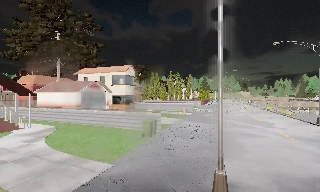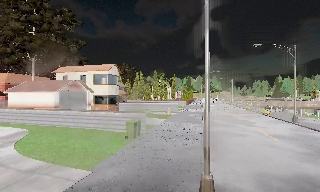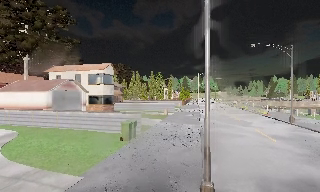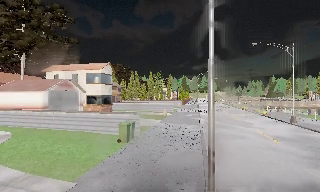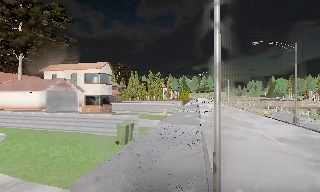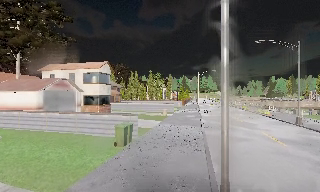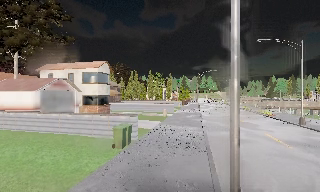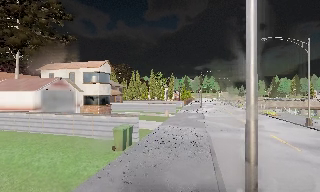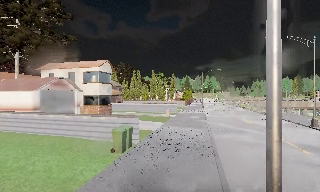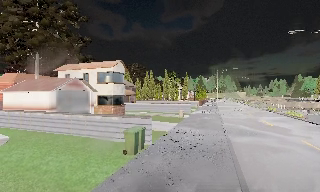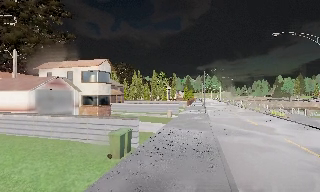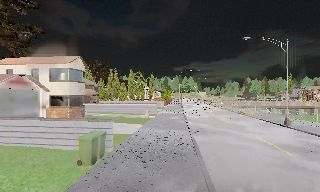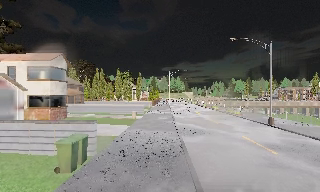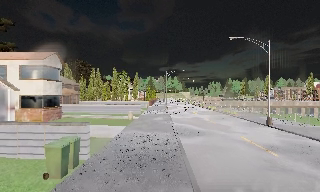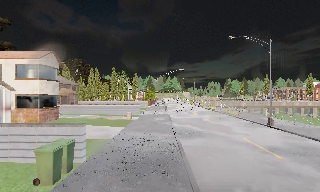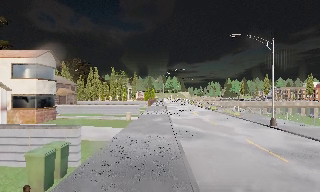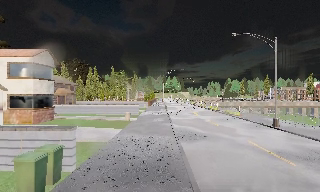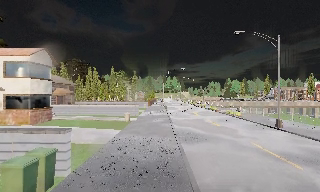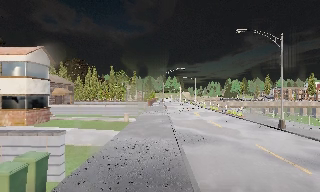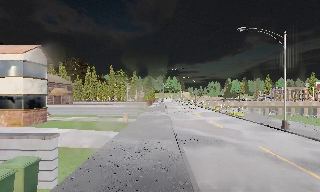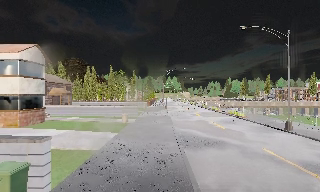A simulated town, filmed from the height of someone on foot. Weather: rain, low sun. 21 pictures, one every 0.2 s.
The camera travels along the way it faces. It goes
forward.
0.0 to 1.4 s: The camera travels forward, about 2.5 m, so what stands in front looms larger.
1.4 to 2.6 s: The camera pans to its right, which is clockwise from overhead, by about 15 degrees. It travels forward, about 2 m, so what stands in front looms larger.
2.6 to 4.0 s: The camera travels forward, about 2.5 m, so what stands in front looms larger.
The film runs forward here.
